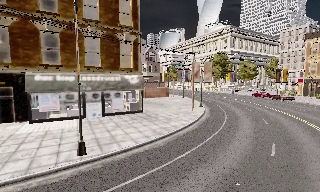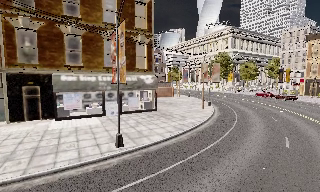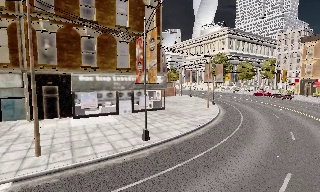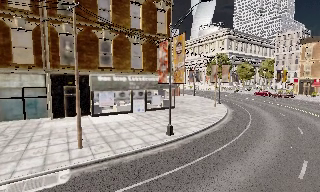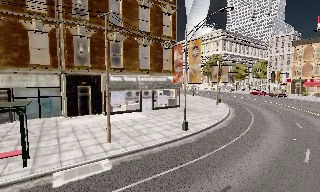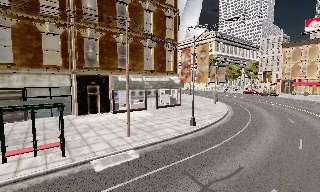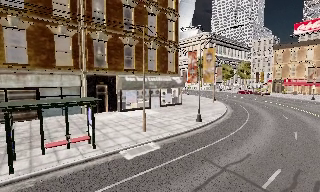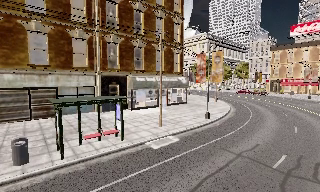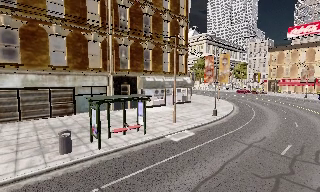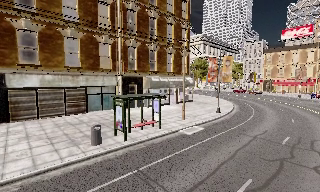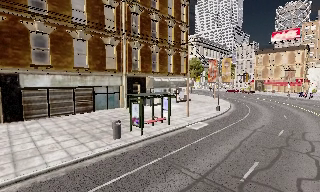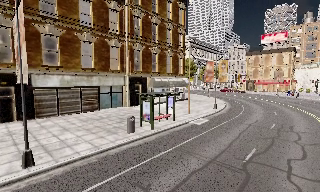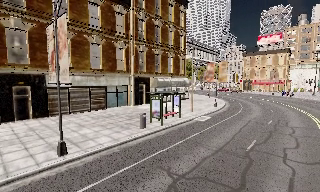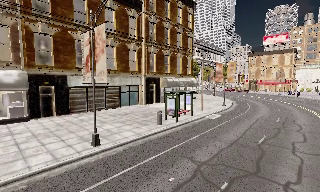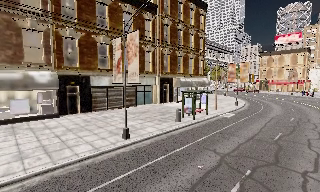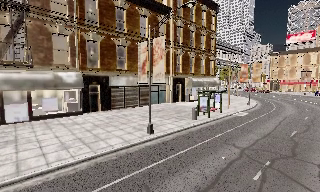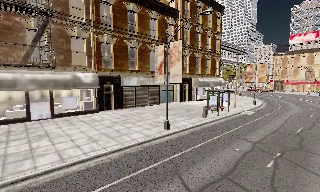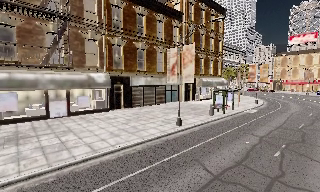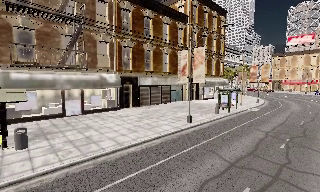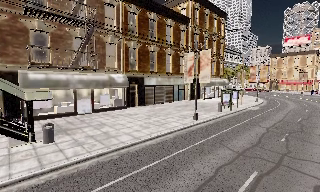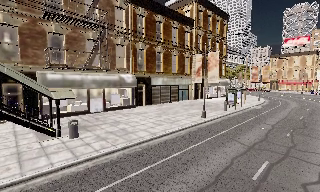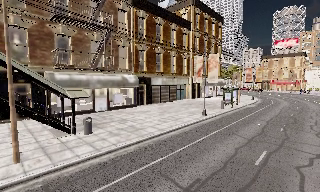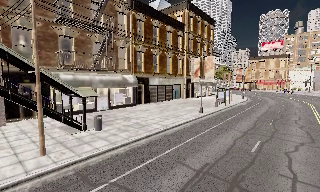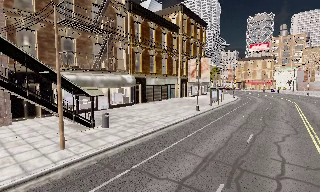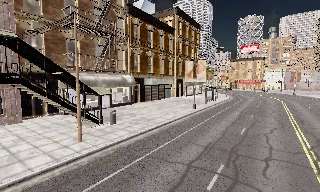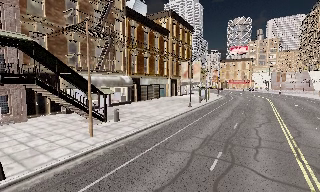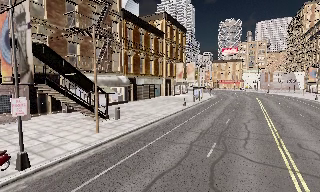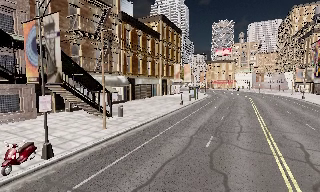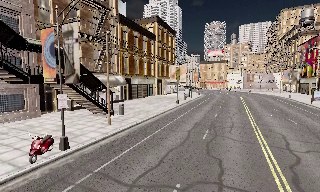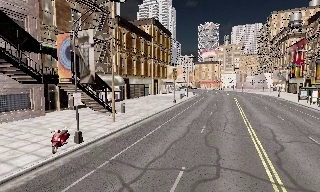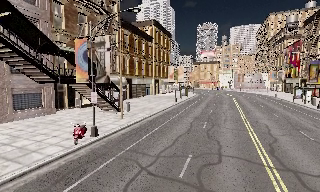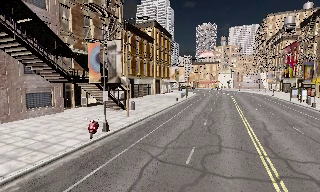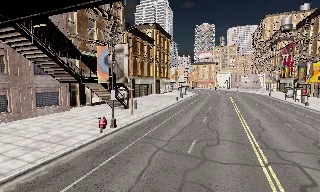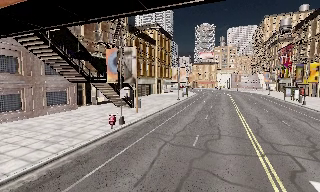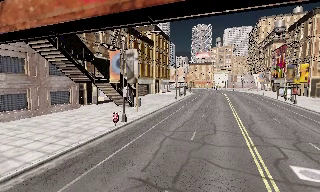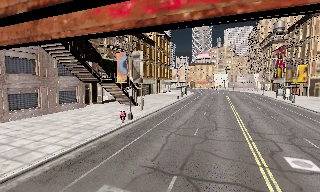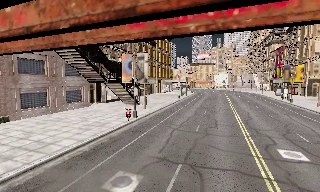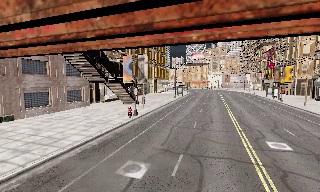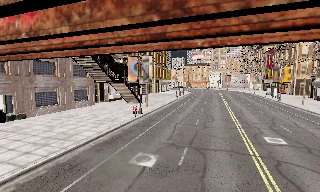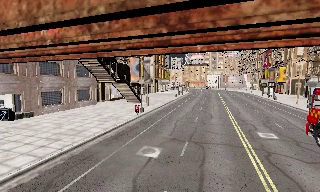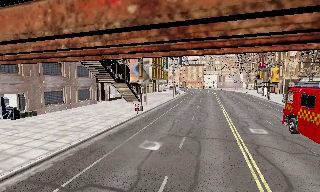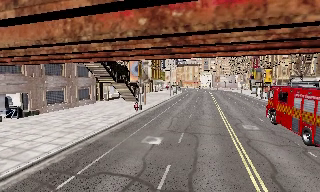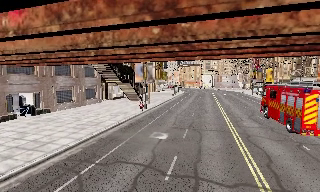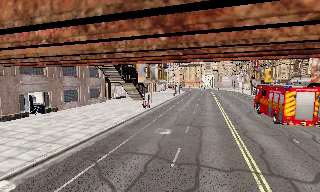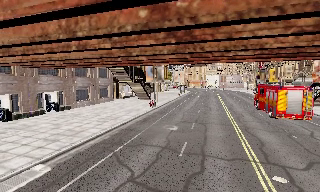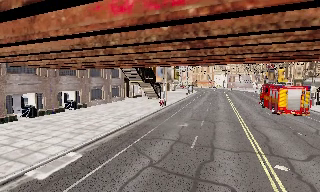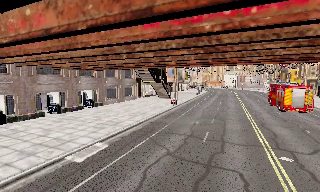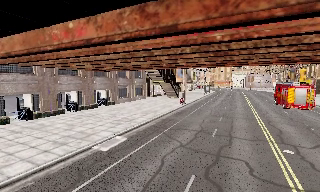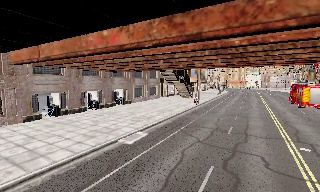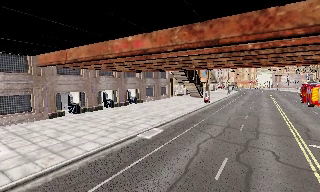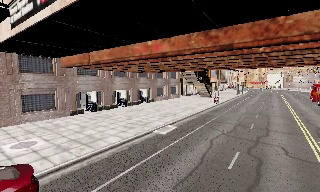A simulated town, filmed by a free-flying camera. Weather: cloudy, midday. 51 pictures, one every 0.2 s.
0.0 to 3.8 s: The camera pans to its right, which is clockwise from overhead, by about 15 degrees. It travels to its left and backward, about 30 m, so close, fixed things drift to the right.
3.8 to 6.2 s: The camera pans to its right, which is clockwise from overhead, by about 25 degrees. It travels backward and to its left, about 16 m, so what stands in front gets smaller.
6.2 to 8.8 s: The camera travels backward, about 13 m, so what stands in front gets smaller.
8.8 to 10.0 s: The camera swings to its left by about 15 degrees, and the scene slides to the right. It travels backward and to its left, about 7 m, so what stands in front gets smaller.
The film runs forward here.
